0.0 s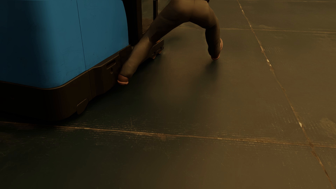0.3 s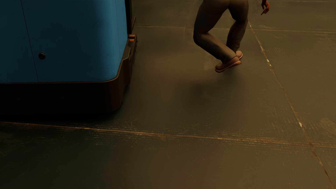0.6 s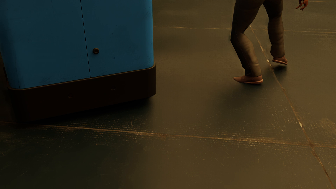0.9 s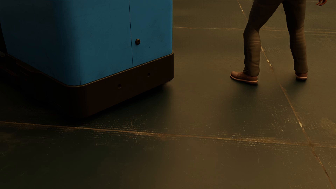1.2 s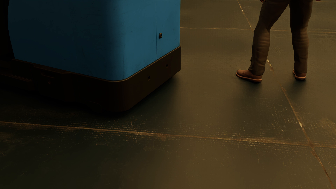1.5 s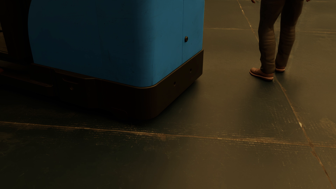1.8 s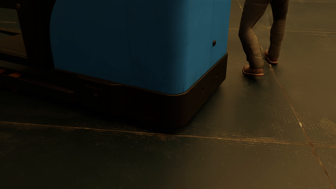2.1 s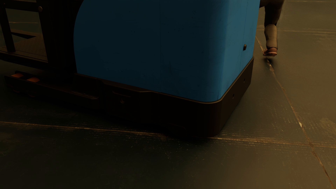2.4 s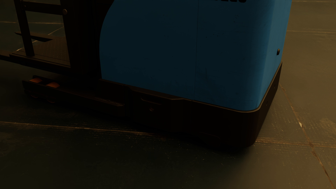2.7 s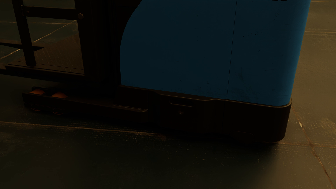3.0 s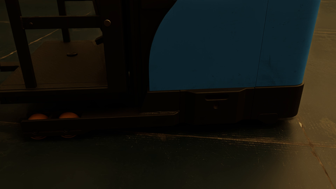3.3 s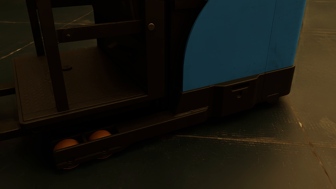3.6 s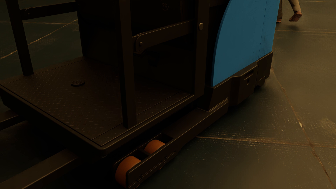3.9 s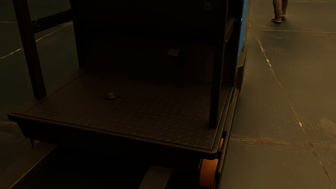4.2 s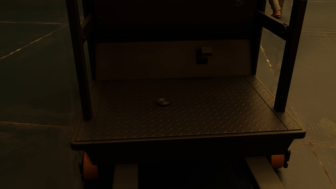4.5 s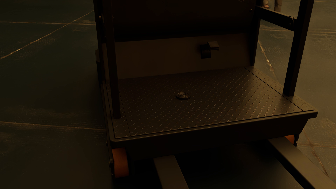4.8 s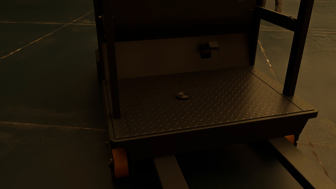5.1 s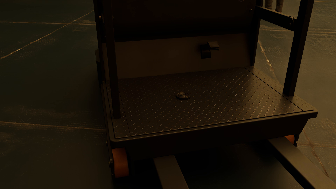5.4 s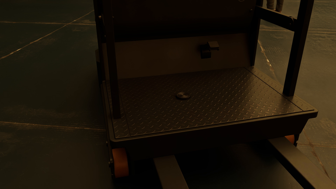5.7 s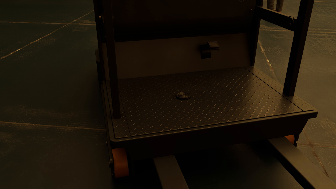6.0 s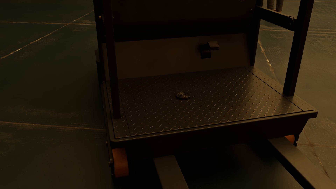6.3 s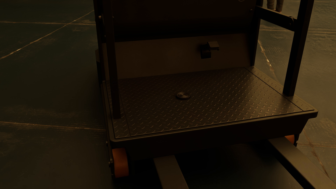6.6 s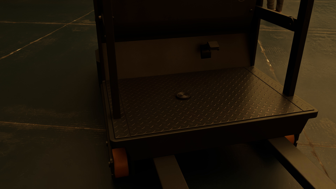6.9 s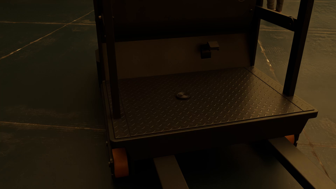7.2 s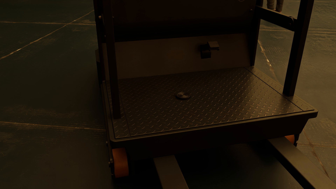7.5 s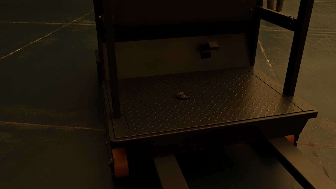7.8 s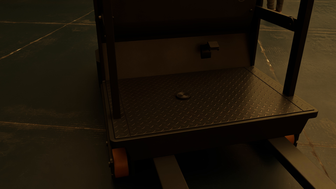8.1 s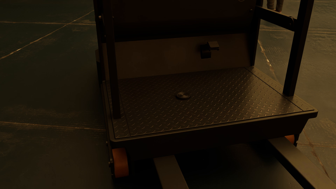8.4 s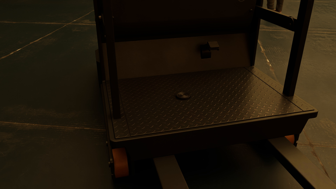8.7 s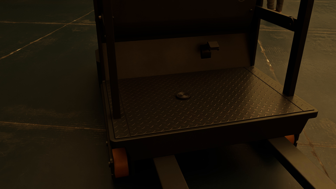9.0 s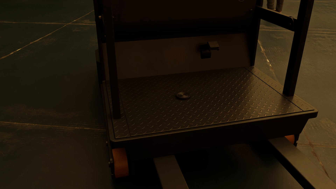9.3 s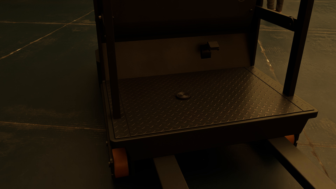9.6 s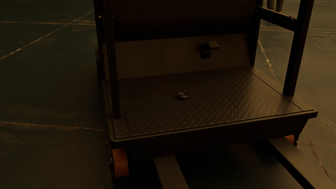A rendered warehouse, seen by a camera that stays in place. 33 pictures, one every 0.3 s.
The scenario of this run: Near miss between a forklift and a person.
